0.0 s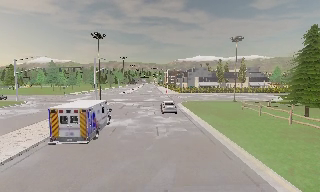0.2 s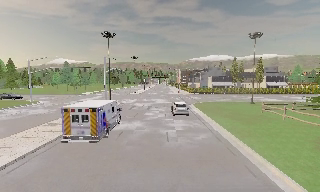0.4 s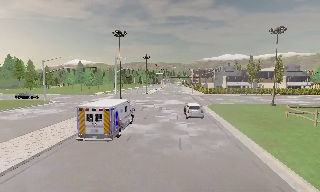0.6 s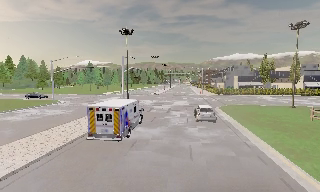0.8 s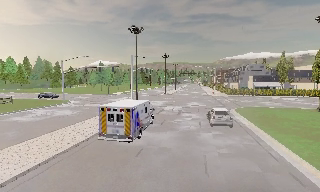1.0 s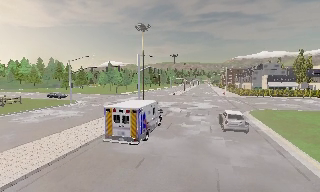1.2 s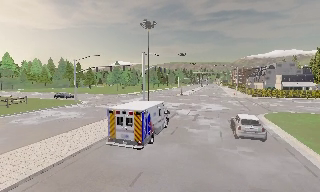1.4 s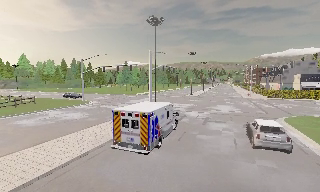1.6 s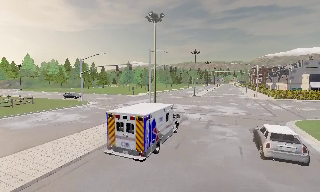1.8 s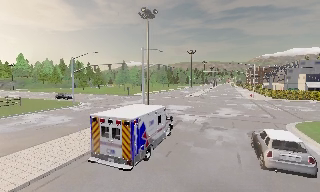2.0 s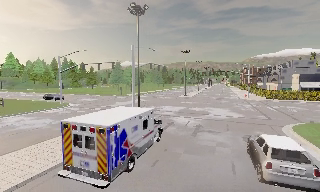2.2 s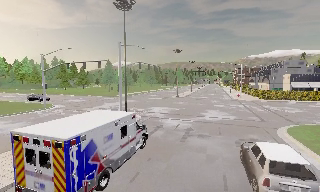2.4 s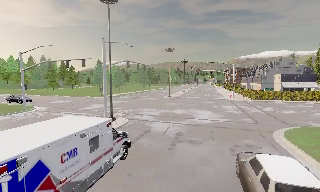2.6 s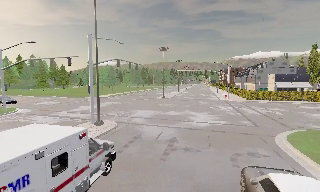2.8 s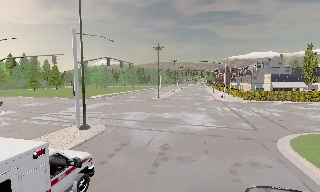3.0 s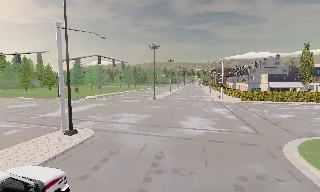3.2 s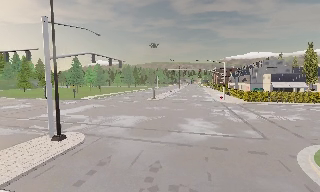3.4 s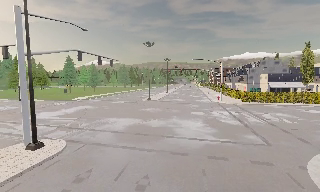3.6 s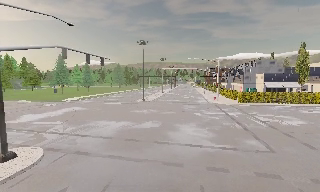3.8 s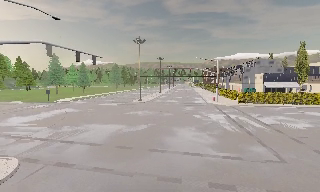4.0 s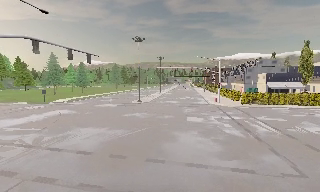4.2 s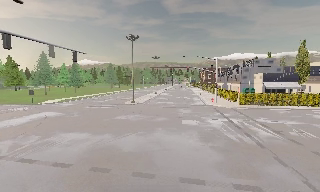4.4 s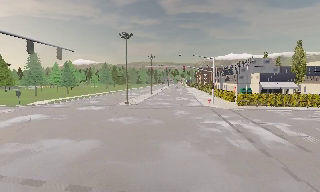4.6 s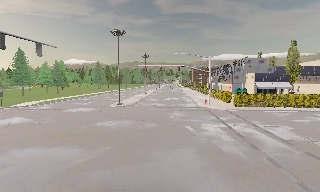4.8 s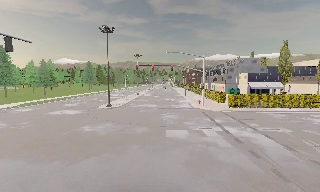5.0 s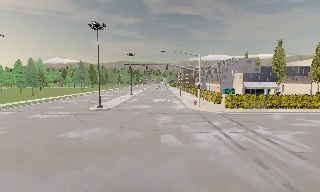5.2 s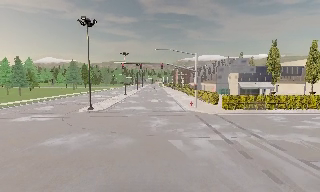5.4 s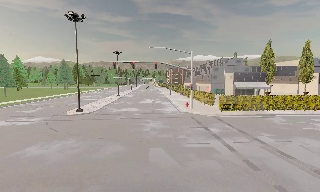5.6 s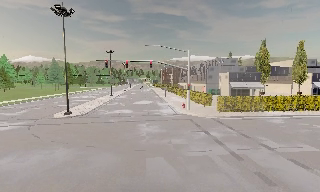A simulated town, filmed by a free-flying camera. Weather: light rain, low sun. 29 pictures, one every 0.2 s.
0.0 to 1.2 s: The camera swings to its left by about 20 degrees, and the scene slides to the right. It travels forward, about 7 m, so what stands in front looms larger.
1.2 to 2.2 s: The camera travels forward and to its right, about 6 m, so what stands in front looms larger.
2.2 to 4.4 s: The camera pans to its right, which is clockwise from overhead, by about 10 degrees. It travels forward, about 13 m, so what stands in front looms larger.
4.4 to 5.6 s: The scene slides to the left, as the camera pans about 10 degrees to its right. It travels forward, about 7 m, so what stands in front looms larger.
The film runs forward here.
